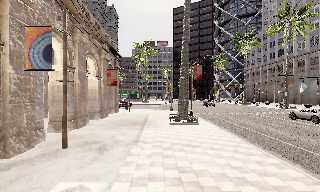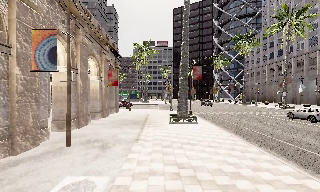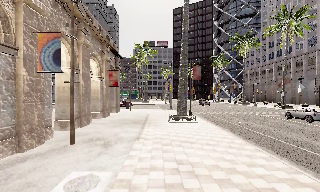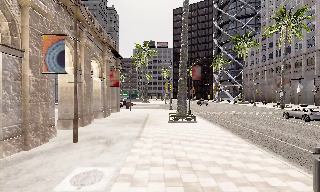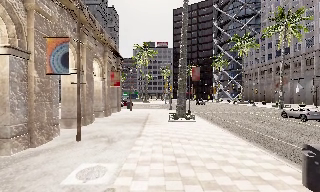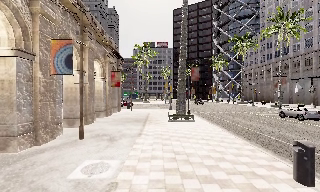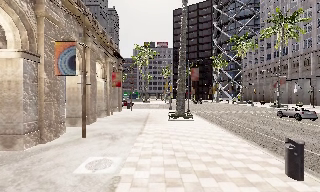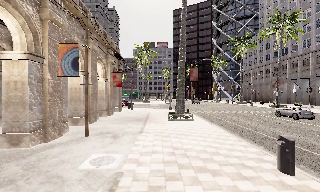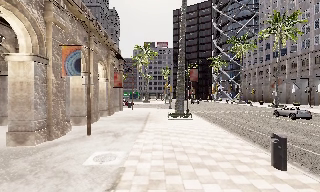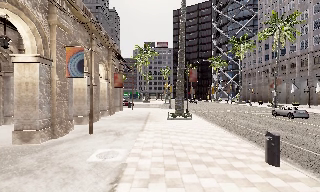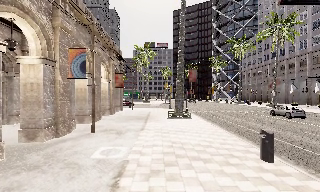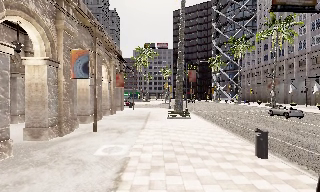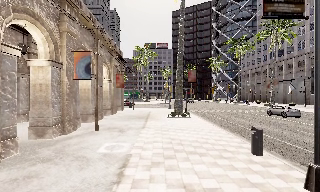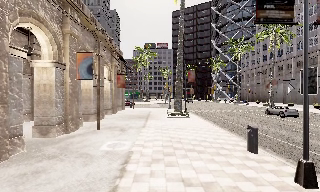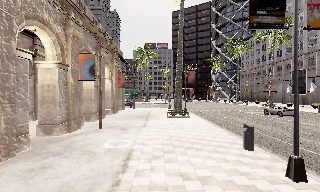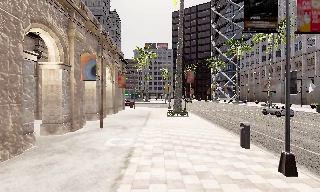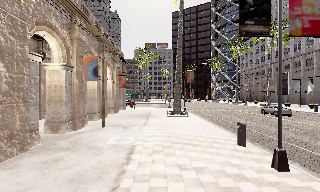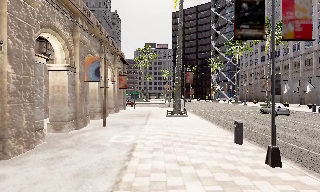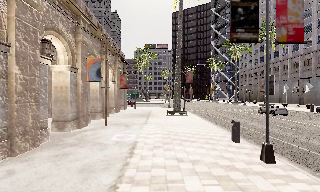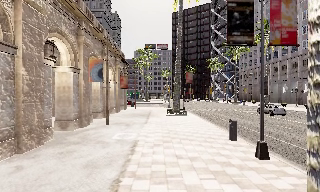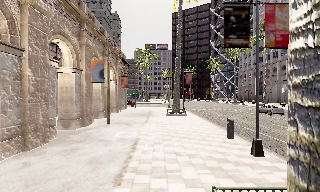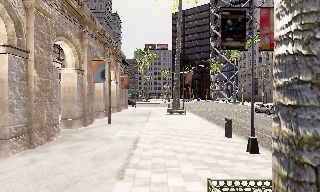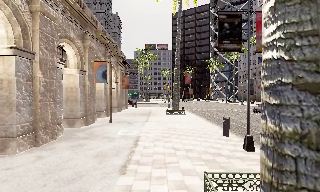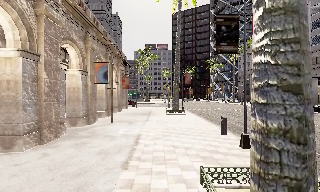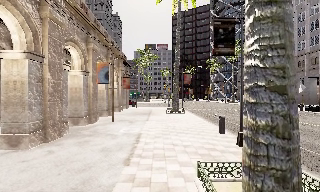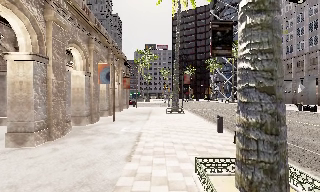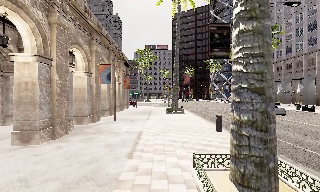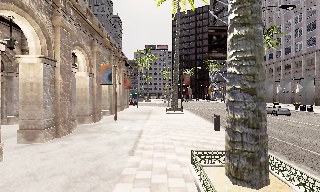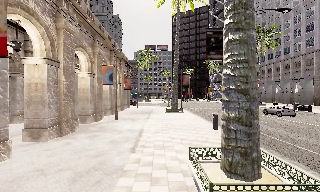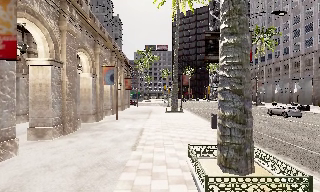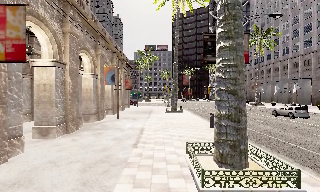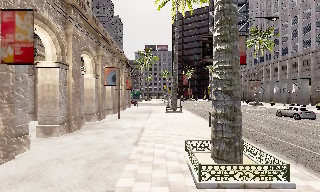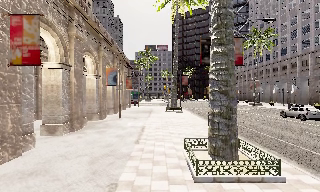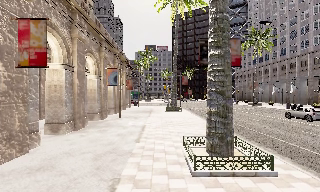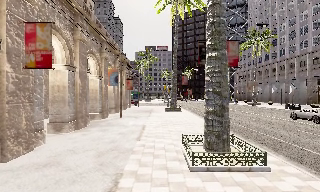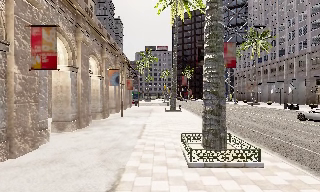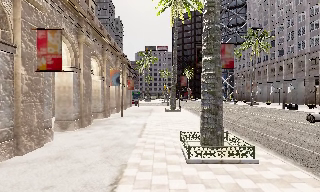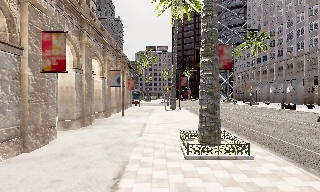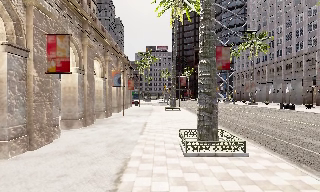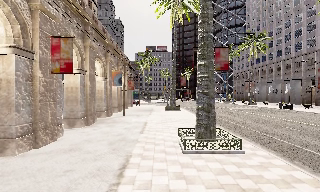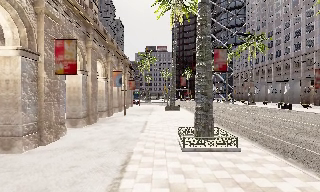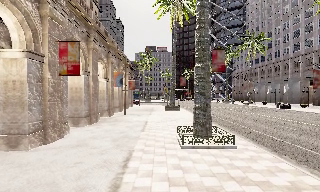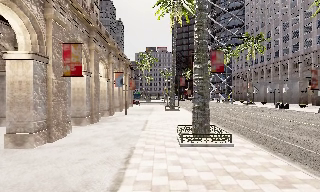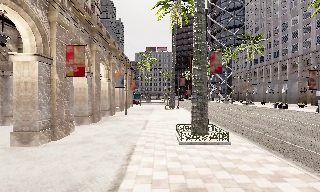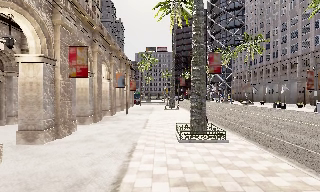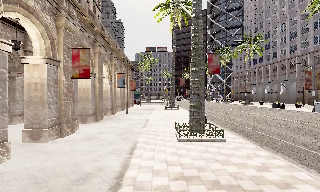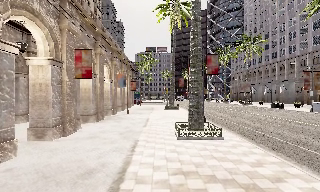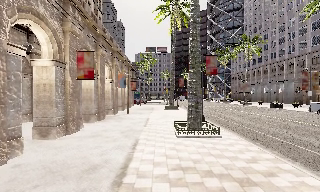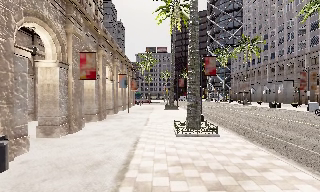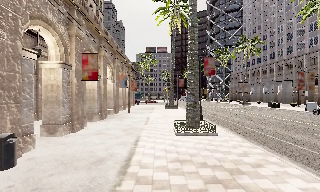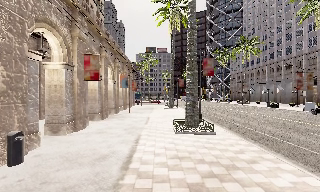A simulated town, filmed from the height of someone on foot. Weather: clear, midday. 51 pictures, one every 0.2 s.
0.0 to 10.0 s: The camera travels backward, about 16 m, so what stands in front gets smaller.
The film runs backward here.
